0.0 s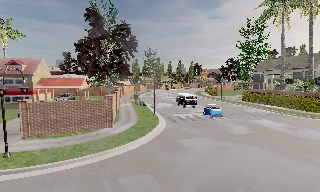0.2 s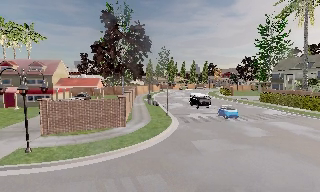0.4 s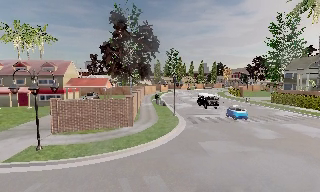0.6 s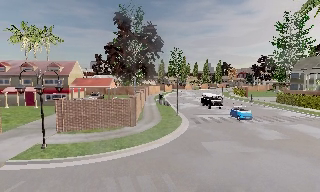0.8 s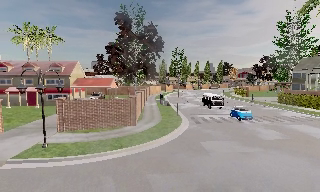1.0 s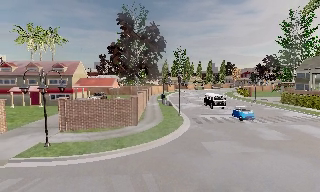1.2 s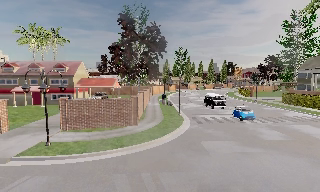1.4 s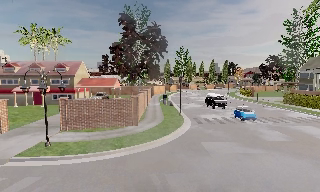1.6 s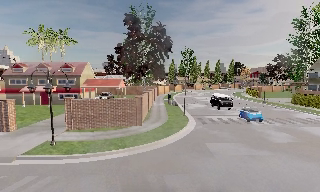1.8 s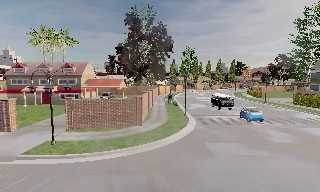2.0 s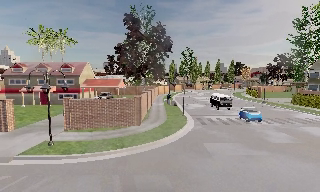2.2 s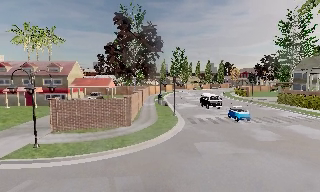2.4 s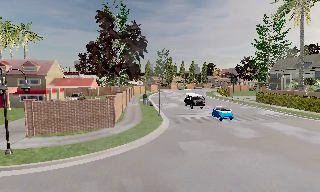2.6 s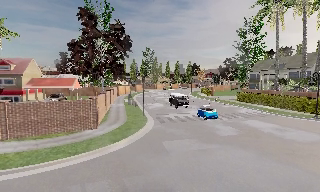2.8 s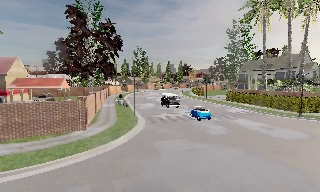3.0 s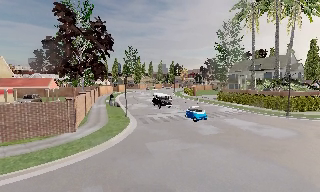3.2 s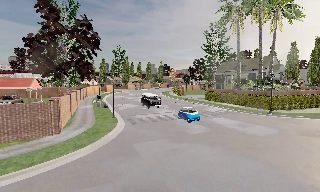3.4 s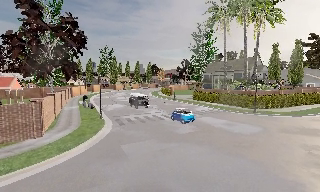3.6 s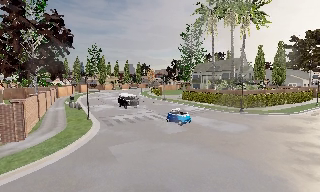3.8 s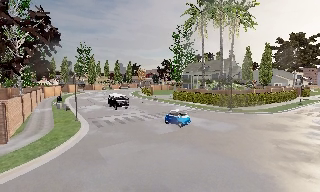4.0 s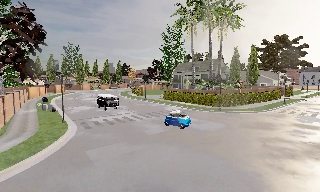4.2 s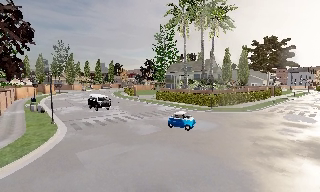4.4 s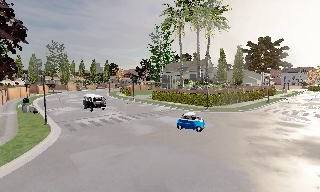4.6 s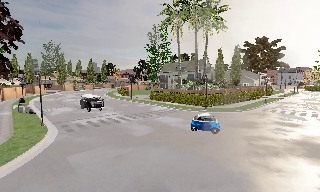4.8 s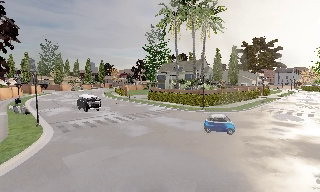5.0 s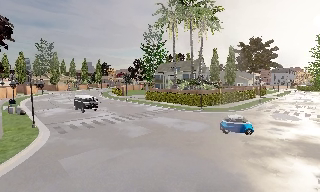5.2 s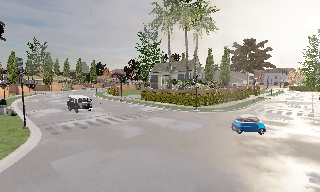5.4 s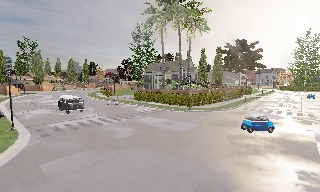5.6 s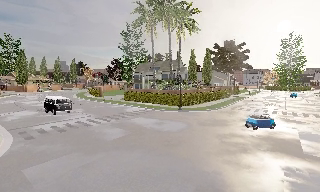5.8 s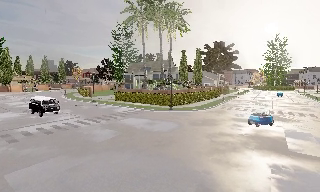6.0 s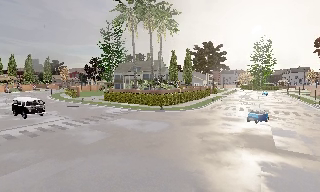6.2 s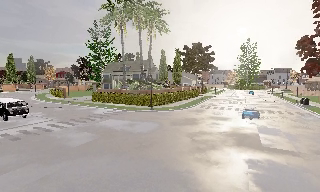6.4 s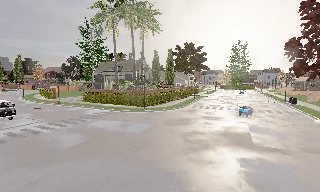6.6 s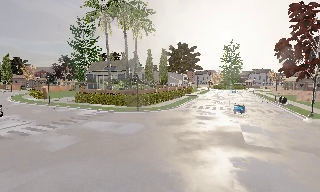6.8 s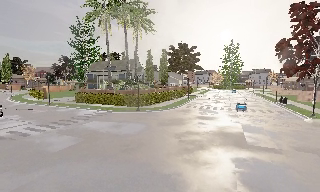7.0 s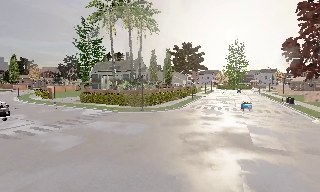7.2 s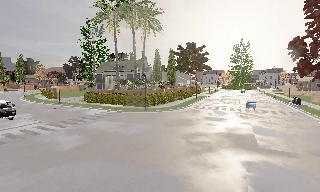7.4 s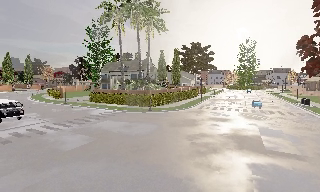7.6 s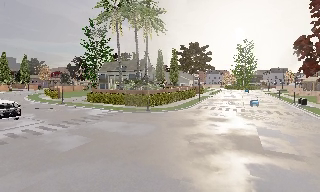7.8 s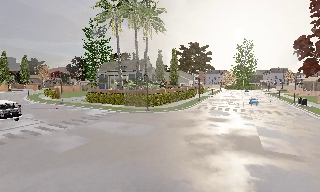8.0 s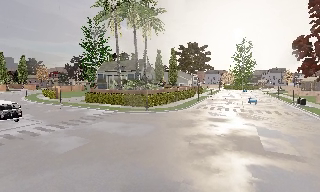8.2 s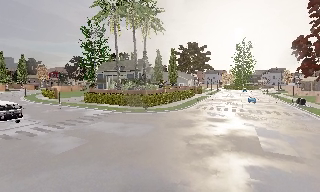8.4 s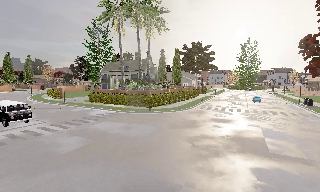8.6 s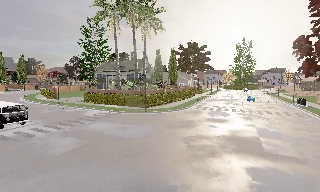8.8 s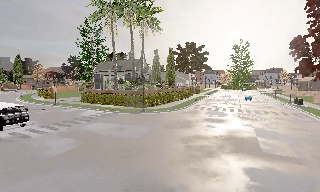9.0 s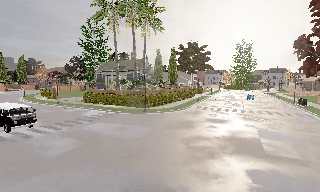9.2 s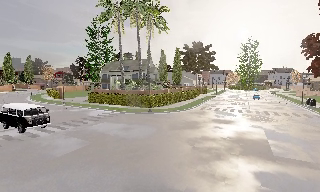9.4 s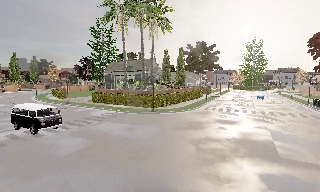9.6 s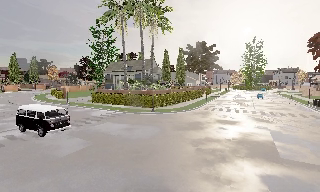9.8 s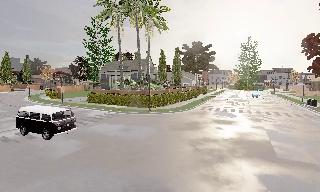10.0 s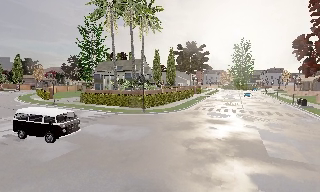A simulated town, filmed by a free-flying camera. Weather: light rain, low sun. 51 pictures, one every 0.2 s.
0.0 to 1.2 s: The camera swings to its left by about 10 degrees, and the scene slides to the right. It travels to its right, about 0.5 m.
1.2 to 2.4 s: The camera shifts only a little, or ends up much as it began.
2.4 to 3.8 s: The scene slides to the left, as the camera pans about 25 degrees to its right.
3.8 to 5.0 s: The camera swings to its right by about 10 degrees, and the scene slides to the left. It travels forward, about 0.5 m, so what stands in front looms larger.
5.0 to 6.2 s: The camera swings to its right by about 15 degrees, and the scene slides to the left.
6.2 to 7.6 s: The camera travels forward, about 0.5 m, so what stands in front looms larger.
7.6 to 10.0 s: The camera travels forward, about 1 m, so what stands in front looms larger.
The film runs forward here.
